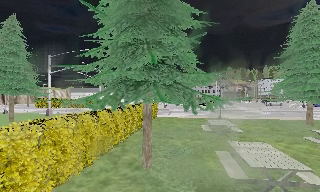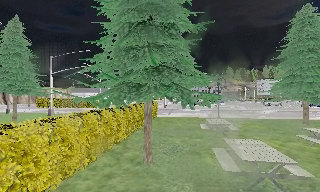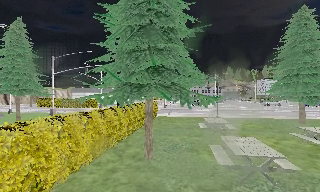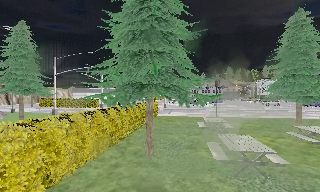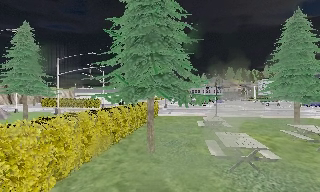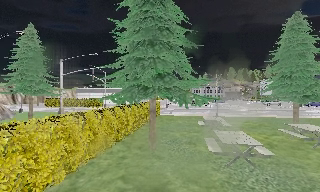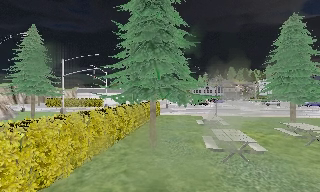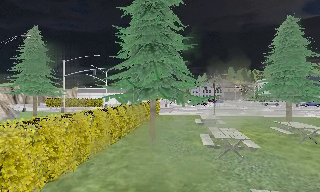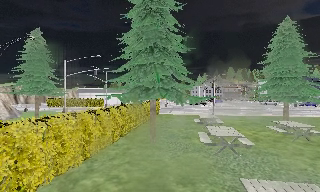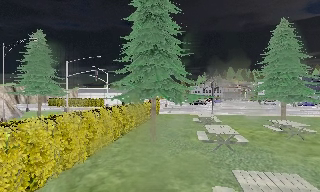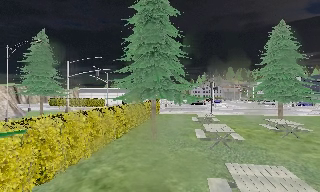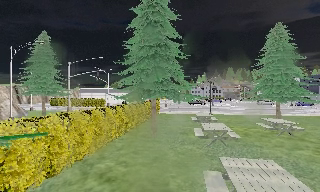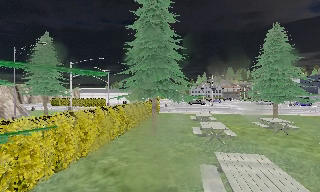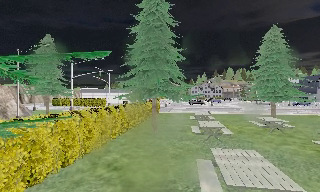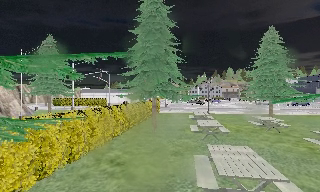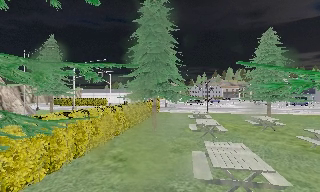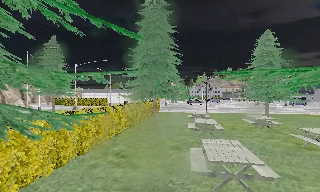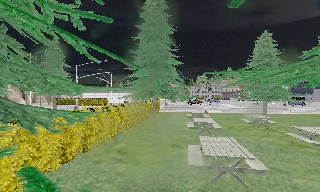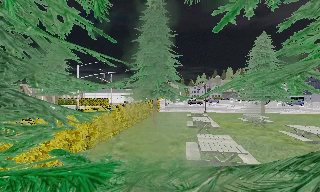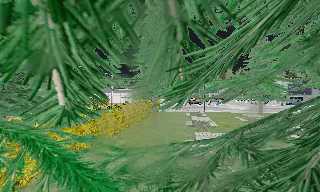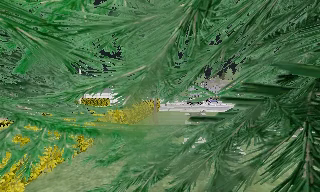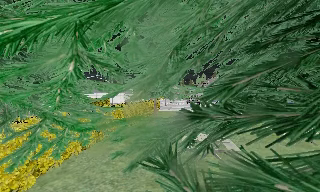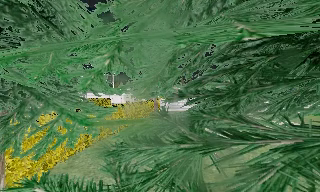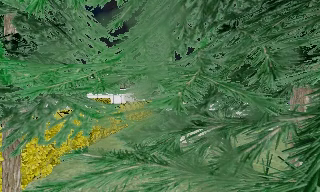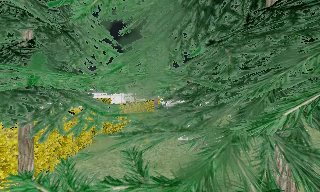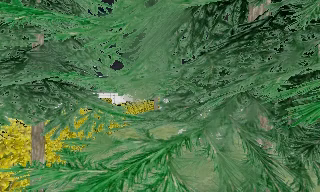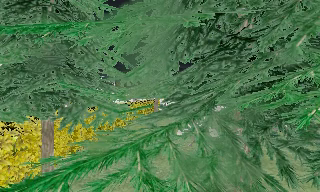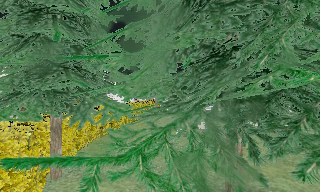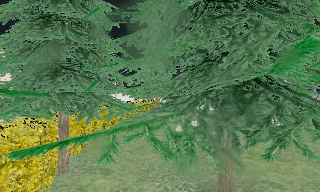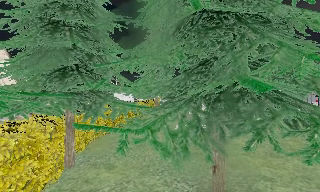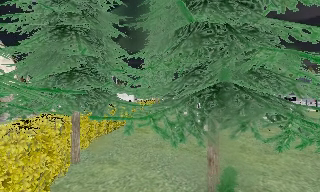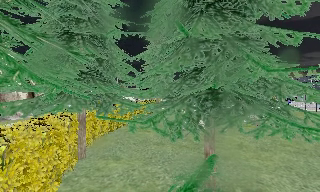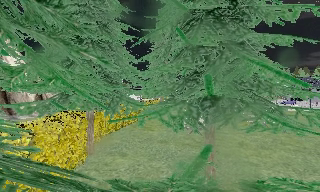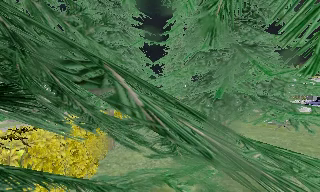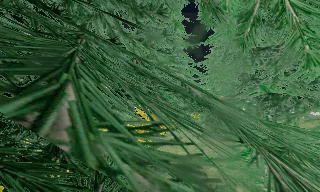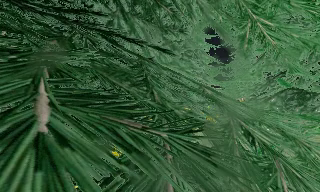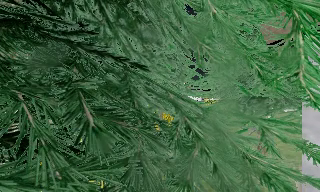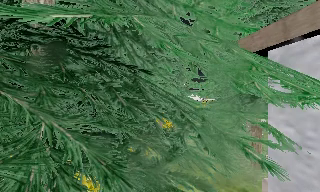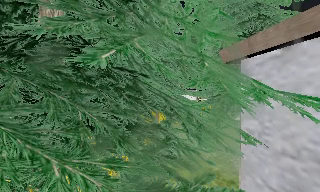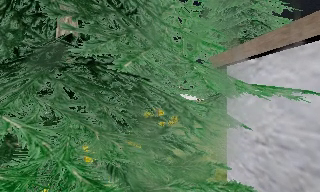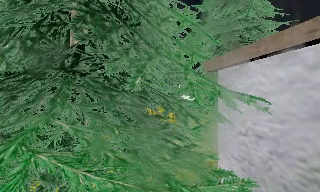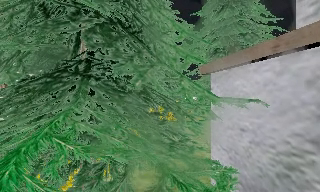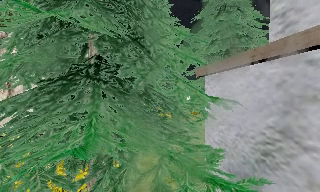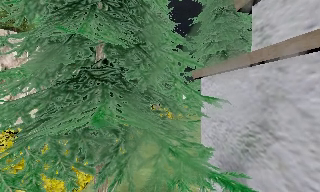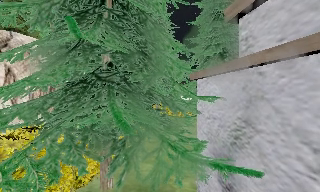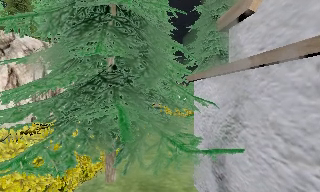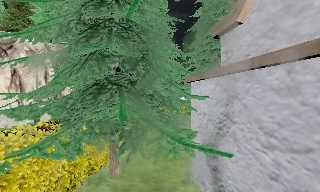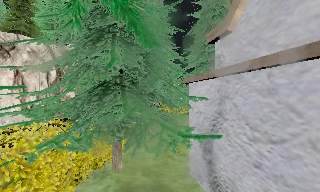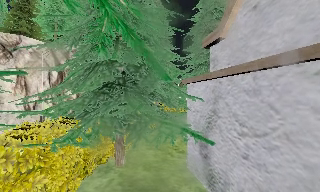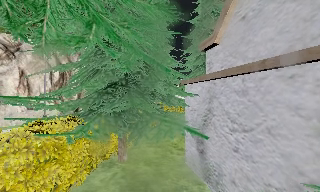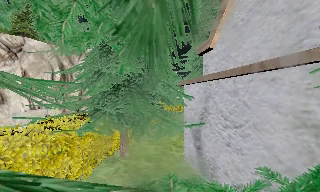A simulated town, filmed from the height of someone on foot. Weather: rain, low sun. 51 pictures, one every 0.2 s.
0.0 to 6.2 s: The camera travels backward, about 12 m, so what stands in front gets smaller.
6.2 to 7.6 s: The scene slides to the right, as the camera pans about 20 degrees to its left. It travels backward, about 2.5 m, so what stands in front gets smaller.
7.6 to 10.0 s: The camera travels backward, about 4.5 m, so what stands in front gets smaller.
The film runs backward here.
